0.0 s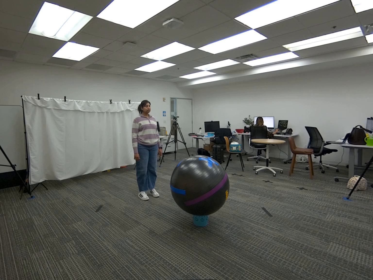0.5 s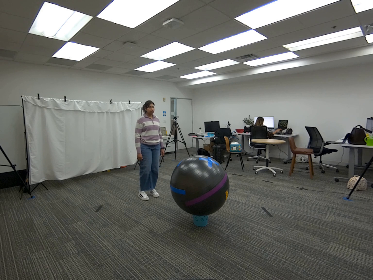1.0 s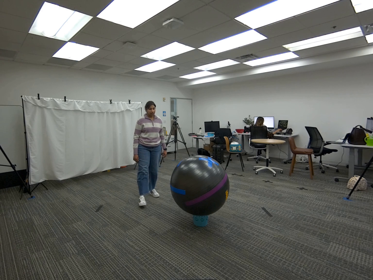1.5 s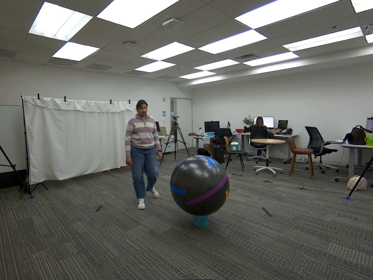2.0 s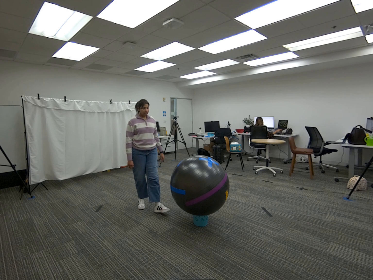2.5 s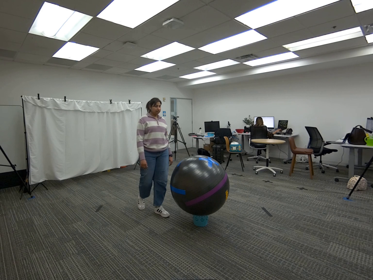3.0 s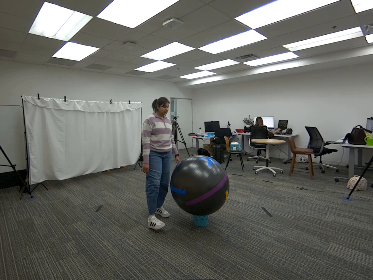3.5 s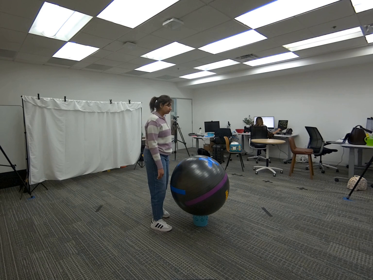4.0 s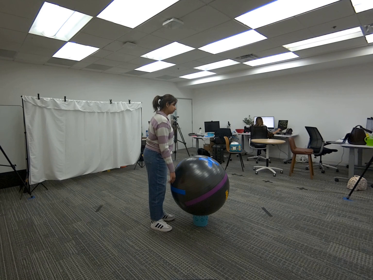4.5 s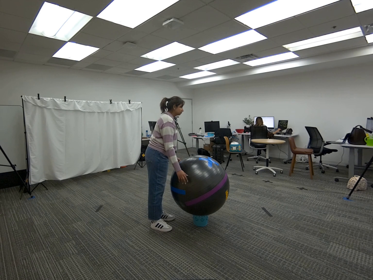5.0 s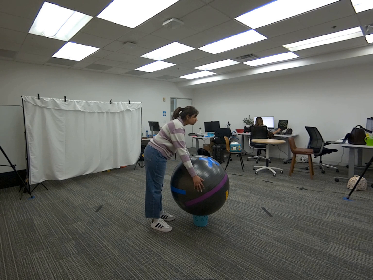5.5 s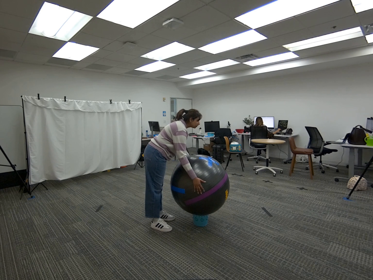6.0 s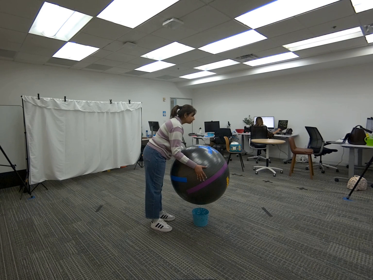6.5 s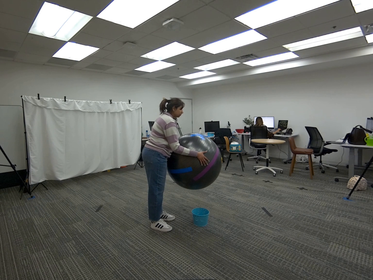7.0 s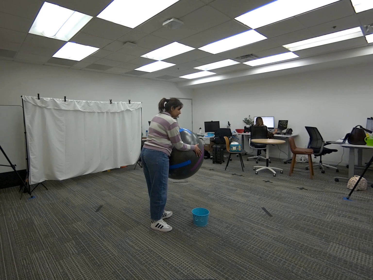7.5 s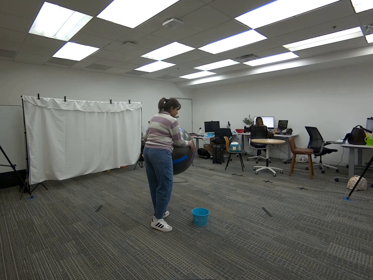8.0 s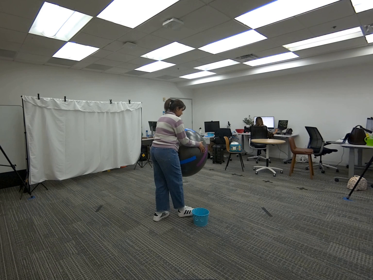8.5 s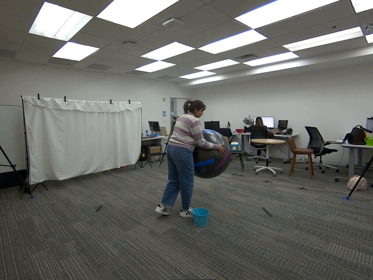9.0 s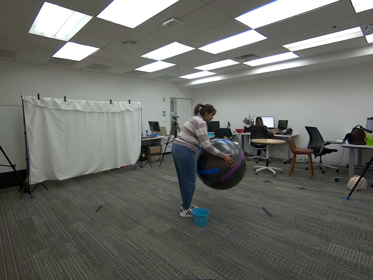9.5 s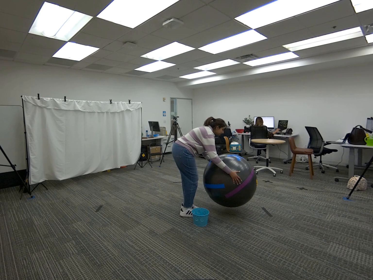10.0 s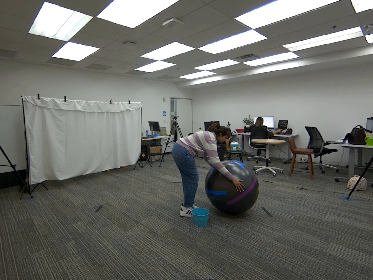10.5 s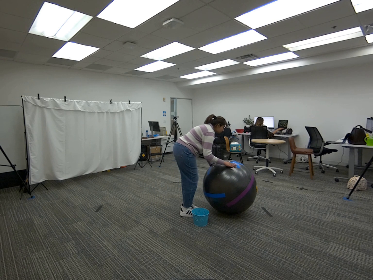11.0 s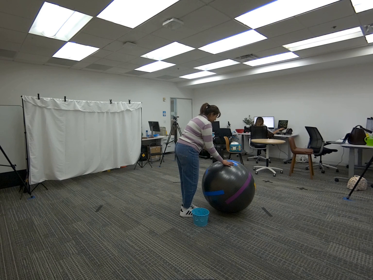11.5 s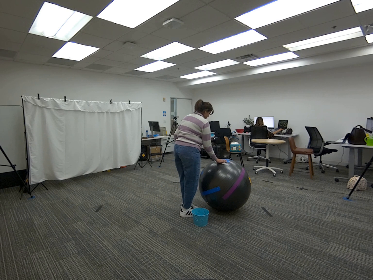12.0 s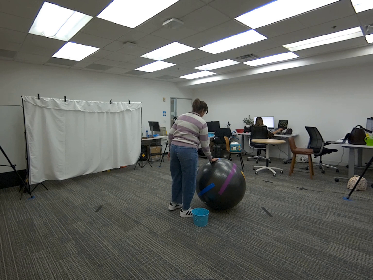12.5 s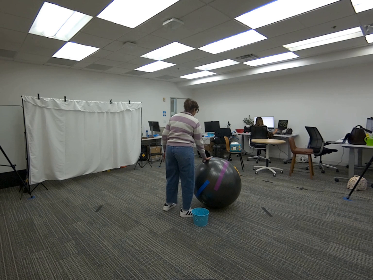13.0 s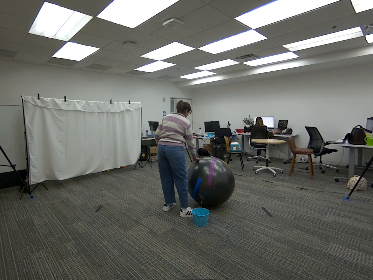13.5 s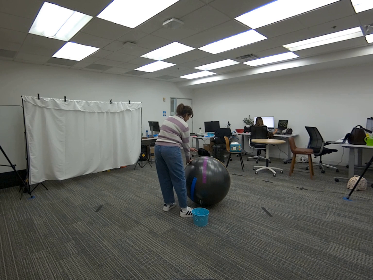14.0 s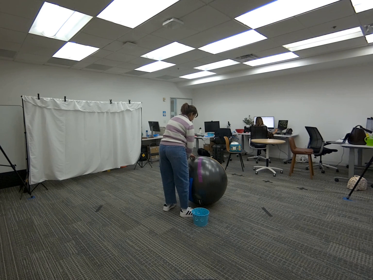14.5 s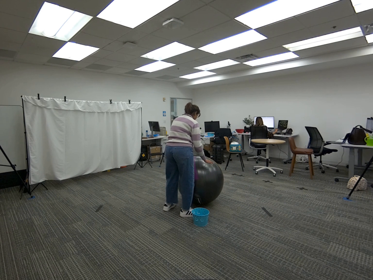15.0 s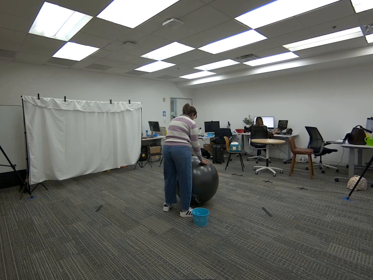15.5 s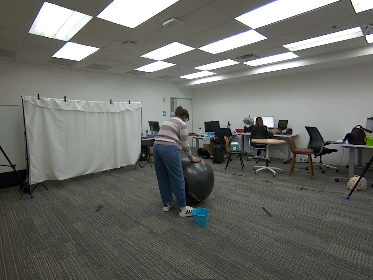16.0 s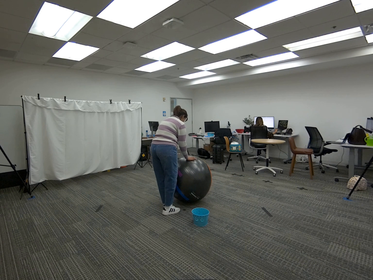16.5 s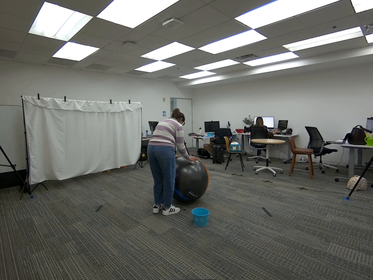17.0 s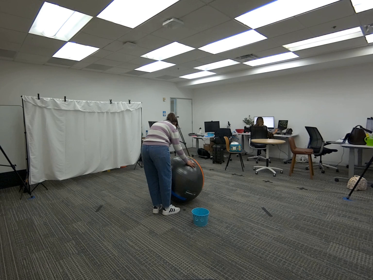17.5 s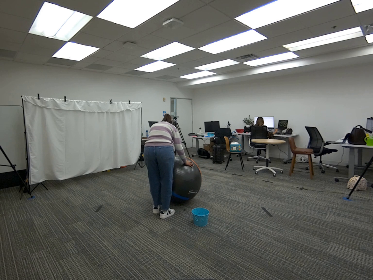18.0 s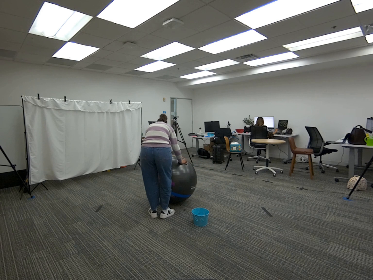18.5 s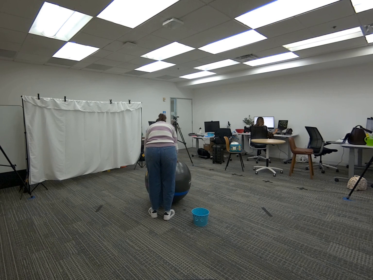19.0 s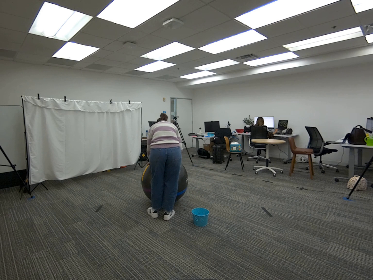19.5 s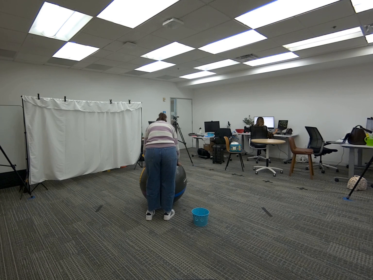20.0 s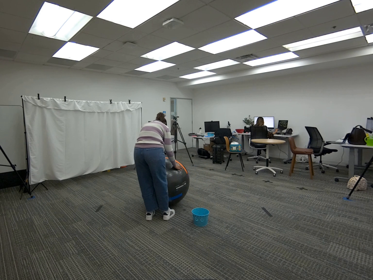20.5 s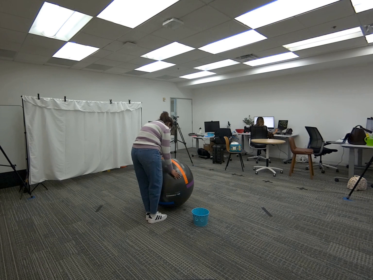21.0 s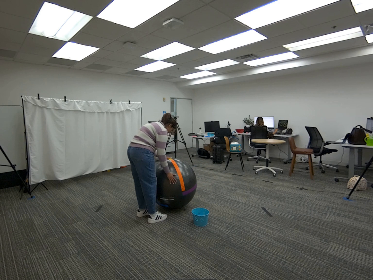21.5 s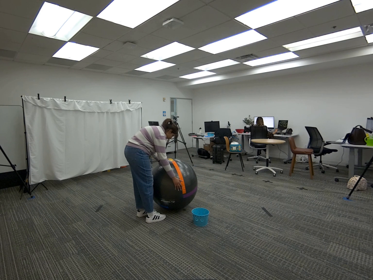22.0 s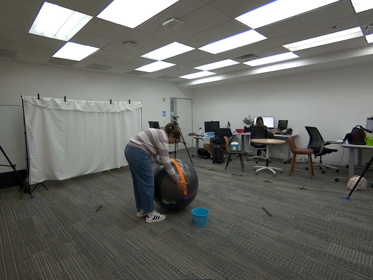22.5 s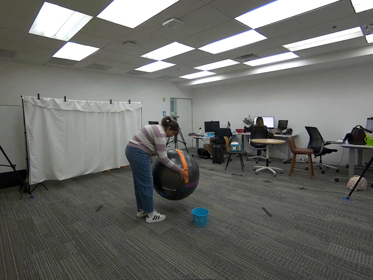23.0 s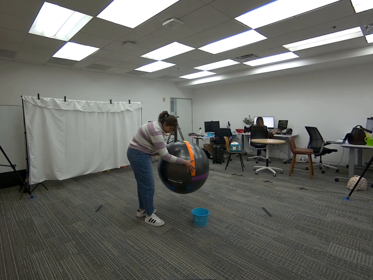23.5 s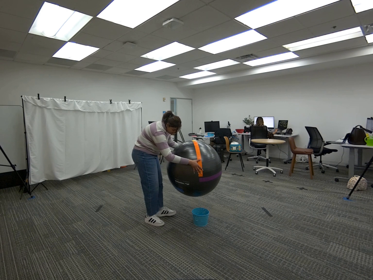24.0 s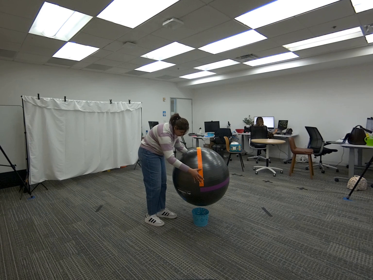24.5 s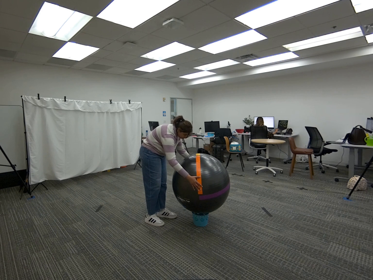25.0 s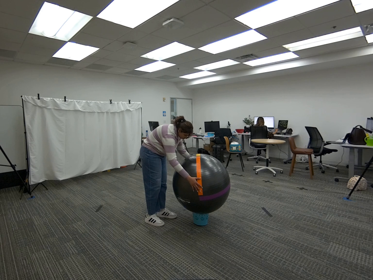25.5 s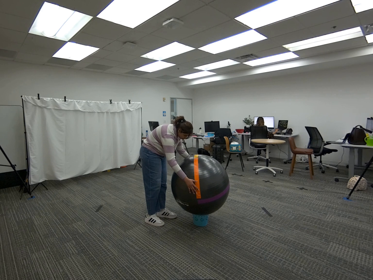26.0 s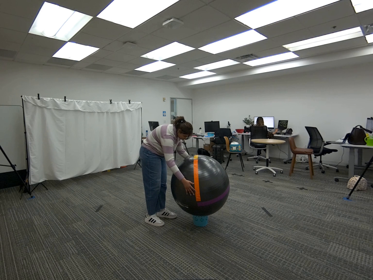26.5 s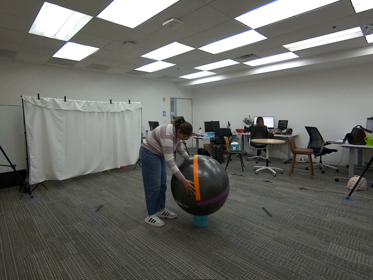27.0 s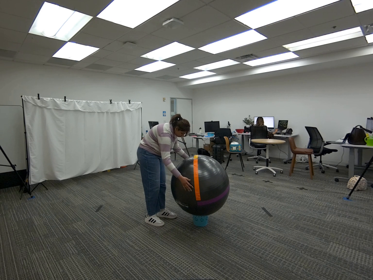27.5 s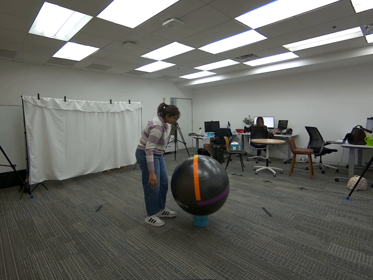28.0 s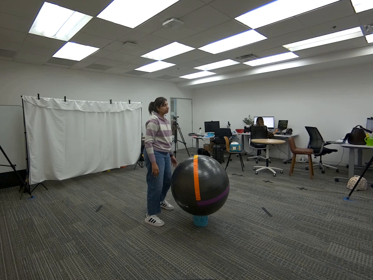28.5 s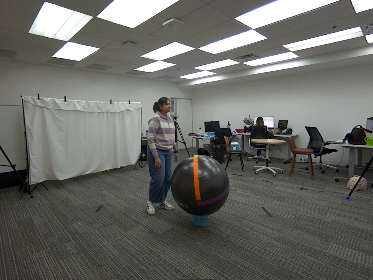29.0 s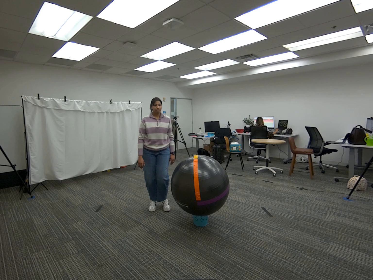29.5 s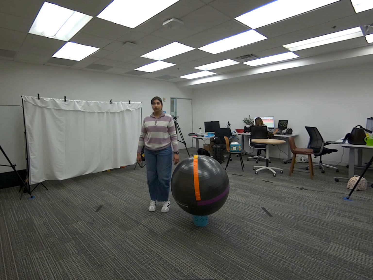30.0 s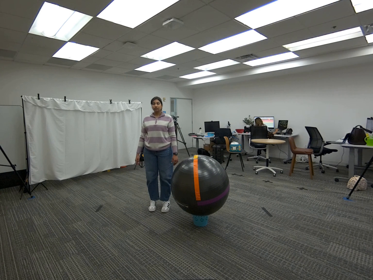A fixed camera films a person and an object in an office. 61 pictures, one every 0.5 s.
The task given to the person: Walk over to the yoga ball and using both hands roll around the bounding area.
